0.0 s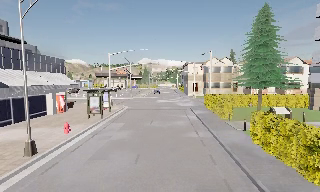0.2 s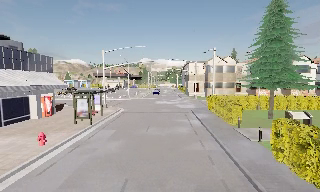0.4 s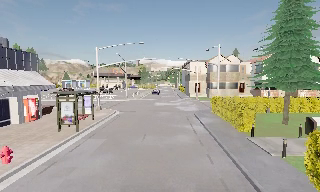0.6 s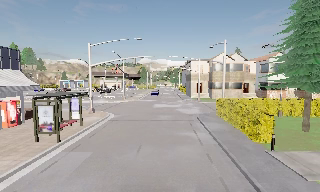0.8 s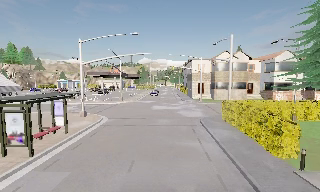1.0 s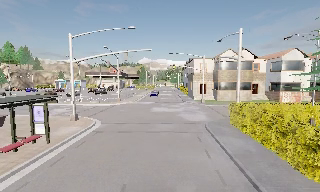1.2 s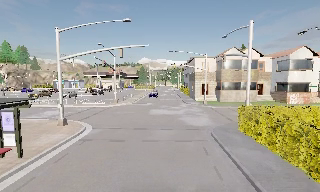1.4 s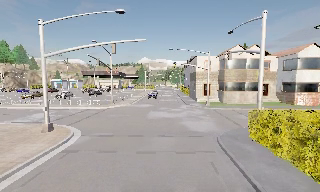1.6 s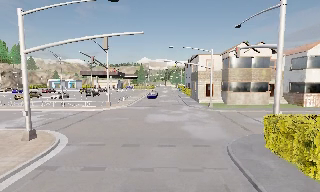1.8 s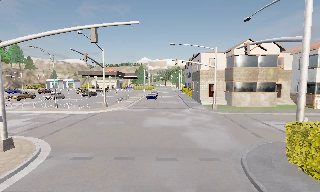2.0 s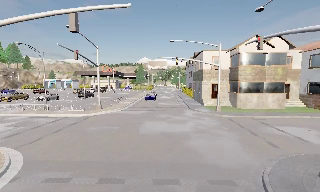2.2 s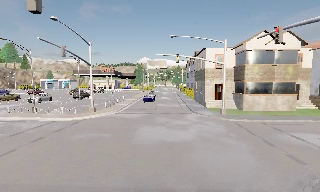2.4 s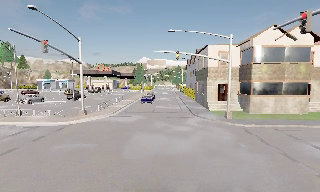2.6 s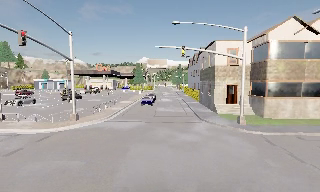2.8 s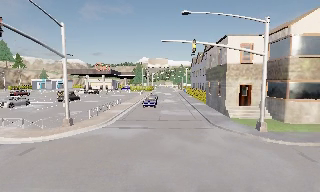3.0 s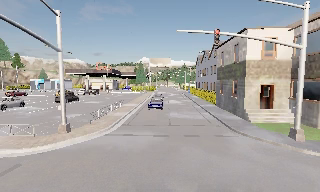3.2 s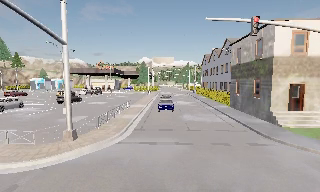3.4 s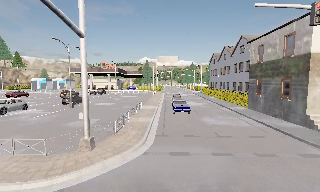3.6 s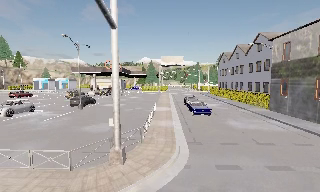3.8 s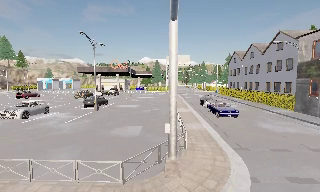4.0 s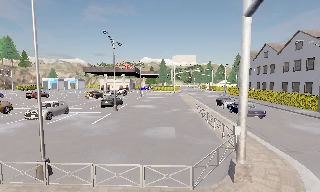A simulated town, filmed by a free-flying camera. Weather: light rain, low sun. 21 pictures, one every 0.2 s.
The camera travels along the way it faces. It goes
forward.
0.0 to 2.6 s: The camera travels forward, about 25 m, so what stands in front looms larger.
2.6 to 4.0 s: The camera travels to its left and forward, about 14 m, so close, fixed things drift to the right.
The film runs forward here.
